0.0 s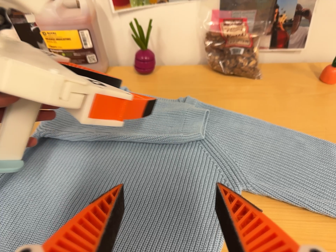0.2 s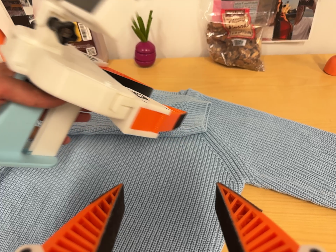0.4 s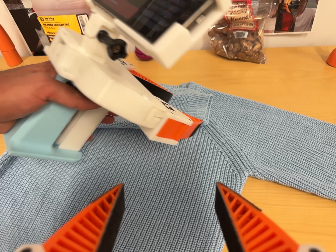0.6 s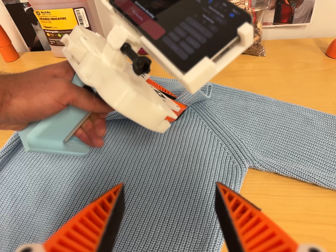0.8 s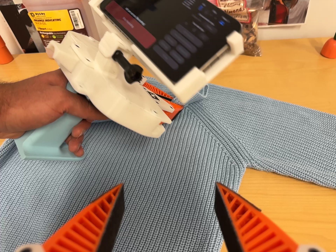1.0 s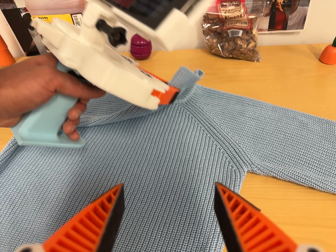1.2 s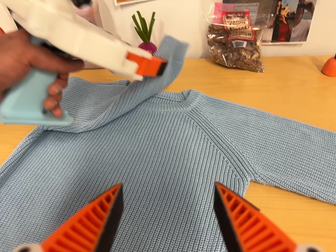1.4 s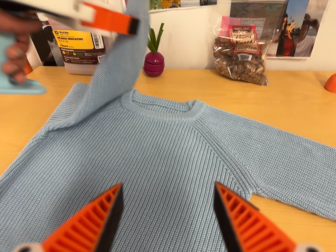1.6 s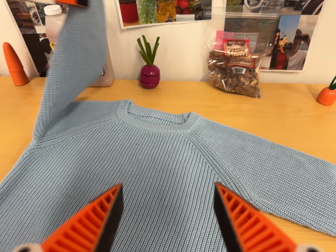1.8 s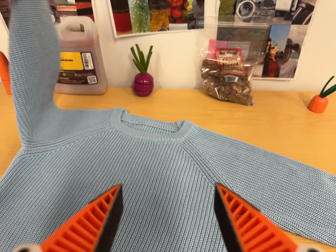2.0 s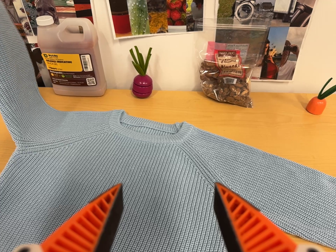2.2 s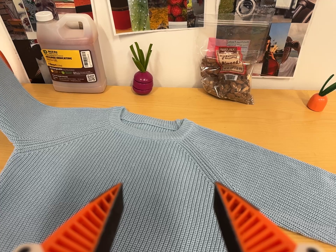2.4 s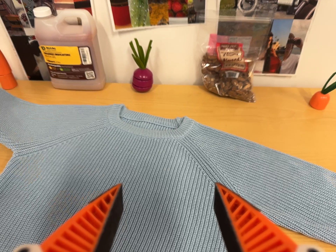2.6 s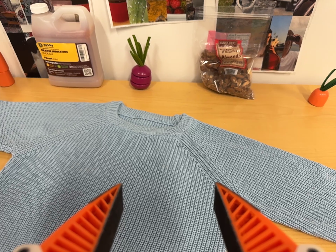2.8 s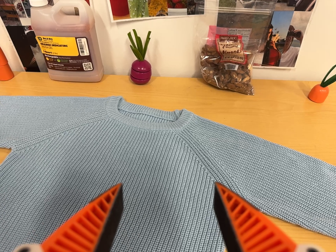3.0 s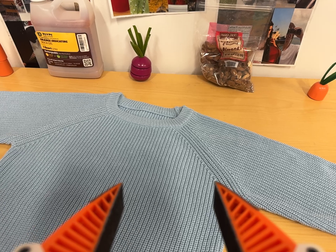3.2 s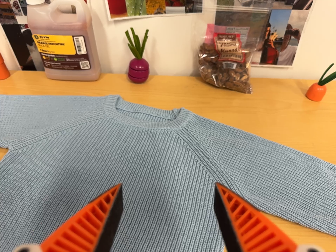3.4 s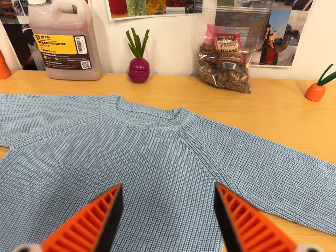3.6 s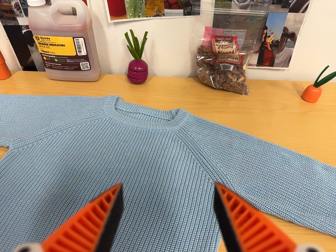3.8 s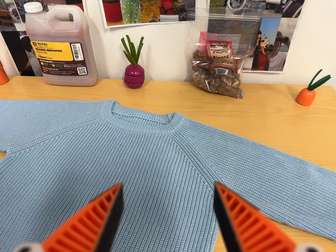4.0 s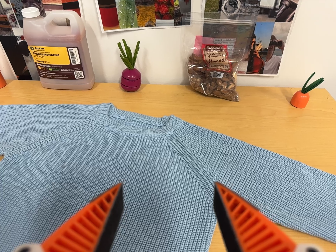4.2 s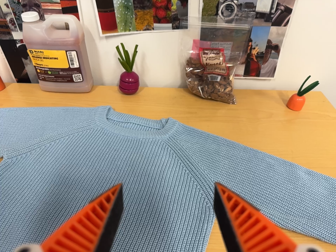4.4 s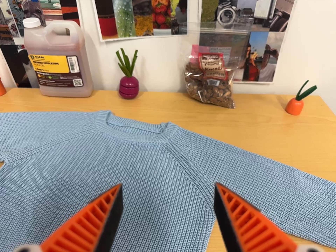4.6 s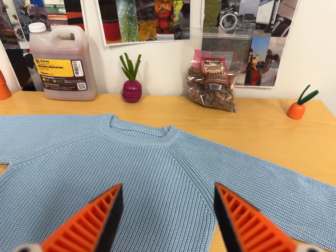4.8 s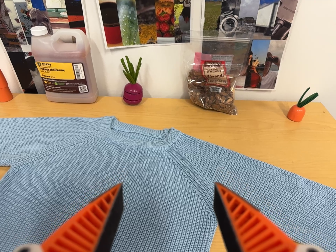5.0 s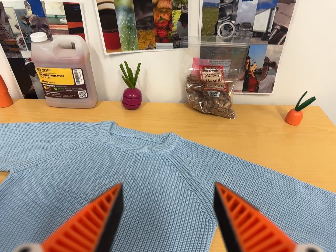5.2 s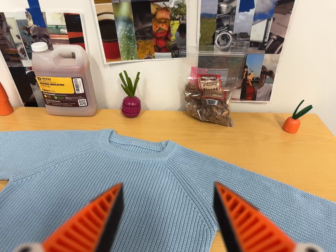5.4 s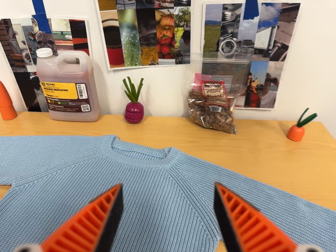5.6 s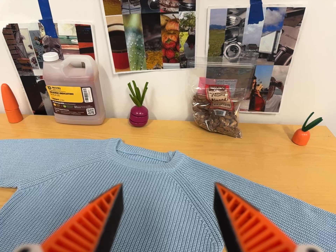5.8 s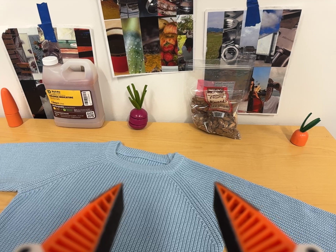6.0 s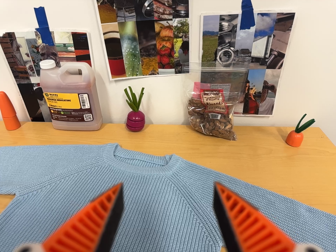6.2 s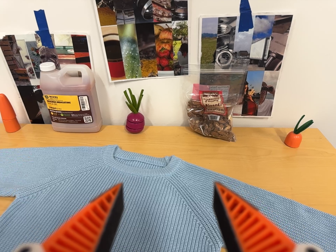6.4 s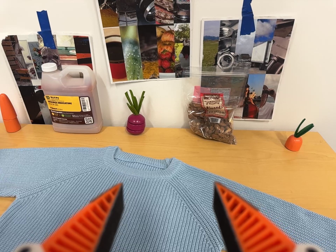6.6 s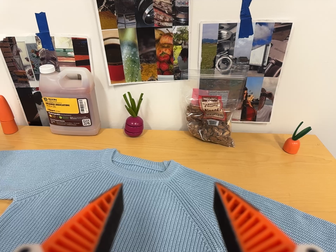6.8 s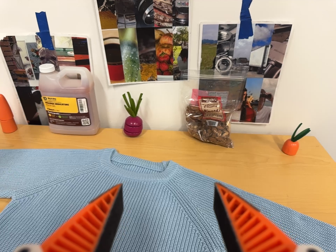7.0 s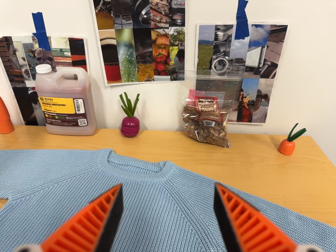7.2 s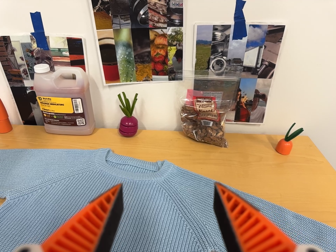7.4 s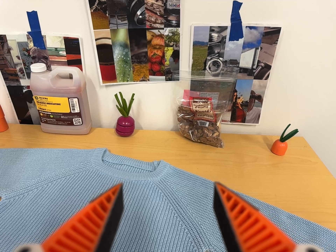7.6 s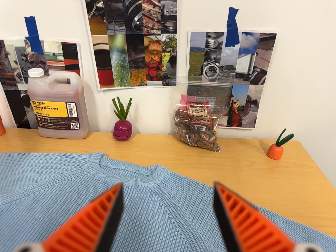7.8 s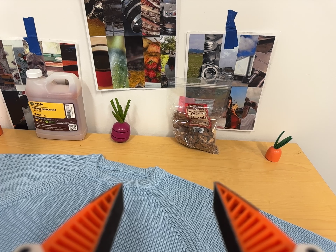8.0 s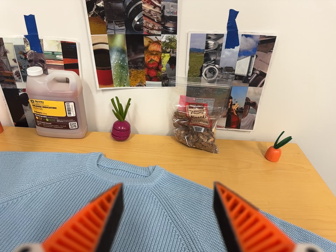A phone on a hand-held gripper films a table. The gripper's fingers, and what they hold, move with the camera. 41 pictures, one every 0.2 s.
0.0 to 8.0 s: The camera travels backward and toward the top of its view, about 8 cm, so what stands in front gets smaller. Its aim tips toward the top of its view by about 10 degrees, and the scene shifts downward.
The film runs backward here.
